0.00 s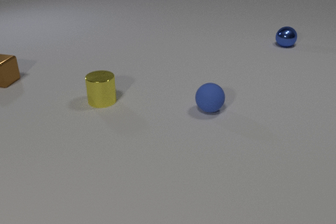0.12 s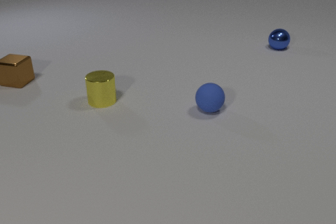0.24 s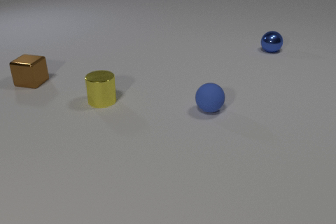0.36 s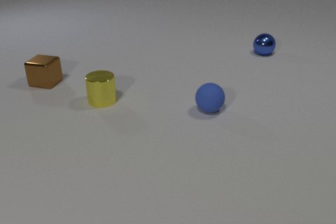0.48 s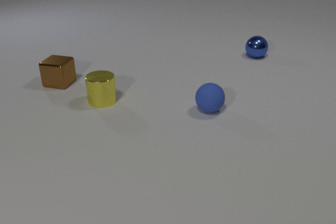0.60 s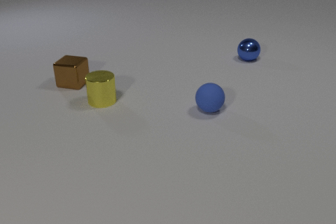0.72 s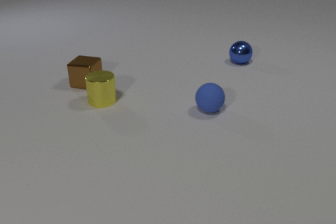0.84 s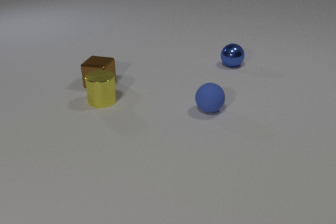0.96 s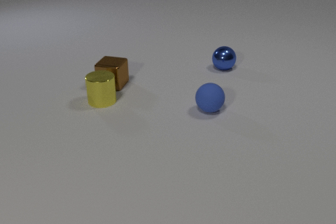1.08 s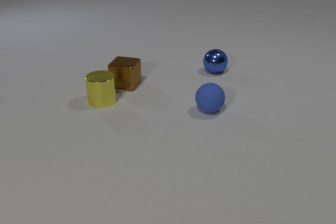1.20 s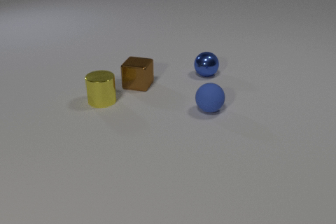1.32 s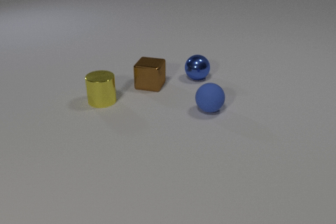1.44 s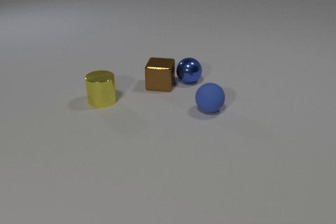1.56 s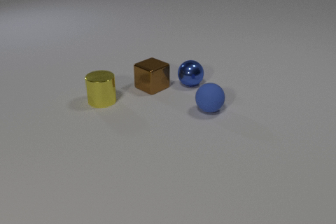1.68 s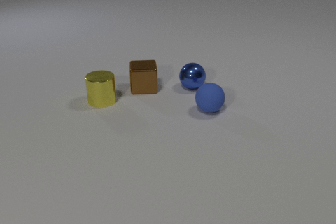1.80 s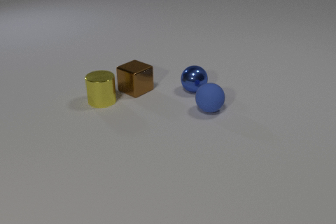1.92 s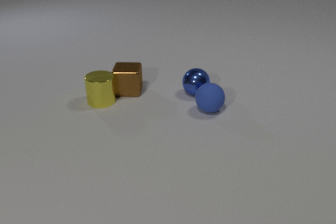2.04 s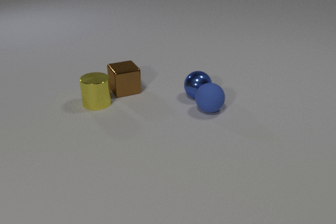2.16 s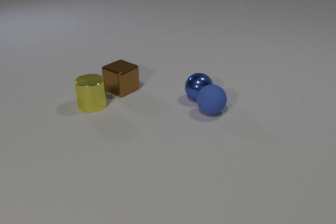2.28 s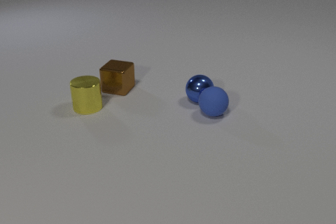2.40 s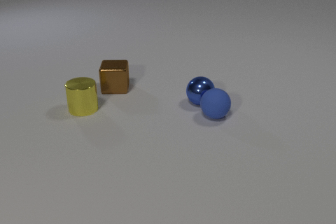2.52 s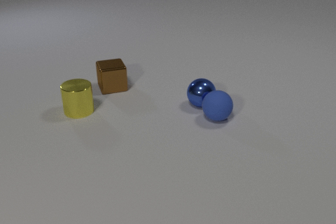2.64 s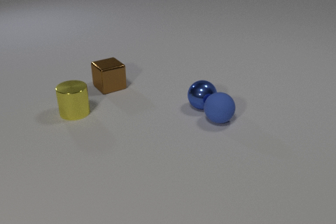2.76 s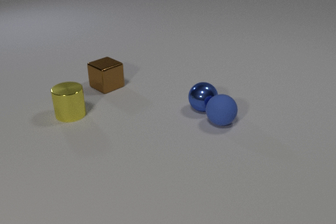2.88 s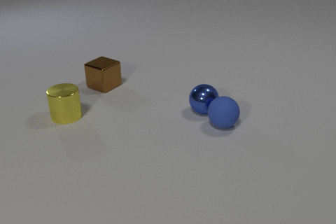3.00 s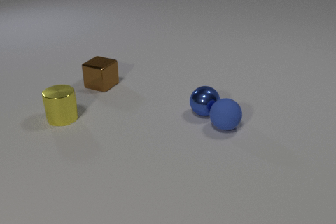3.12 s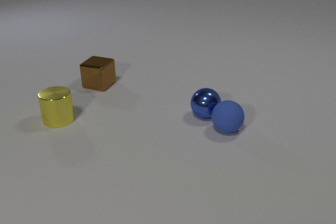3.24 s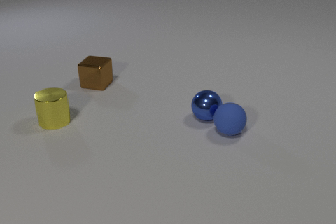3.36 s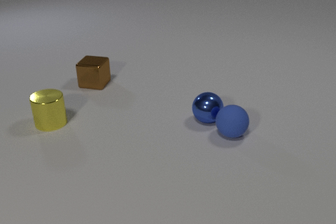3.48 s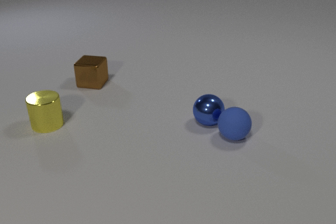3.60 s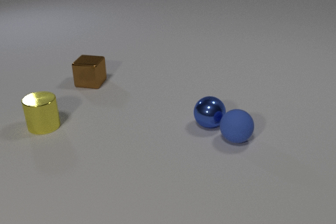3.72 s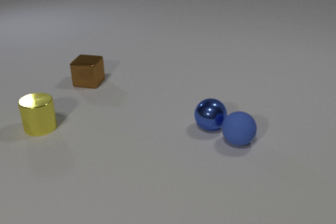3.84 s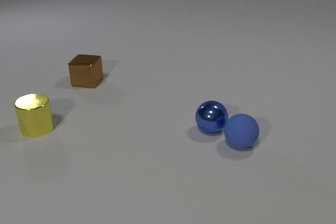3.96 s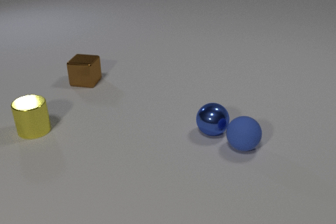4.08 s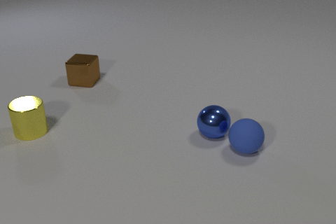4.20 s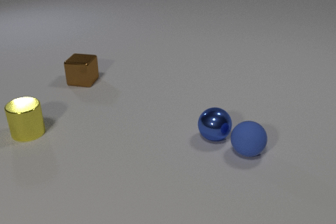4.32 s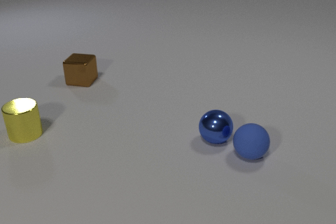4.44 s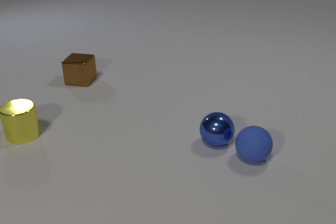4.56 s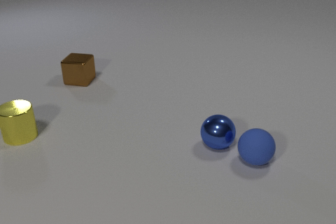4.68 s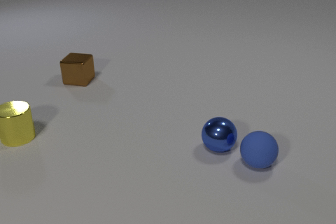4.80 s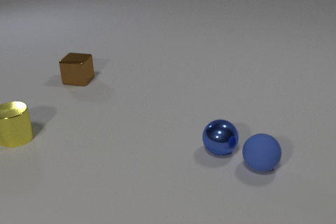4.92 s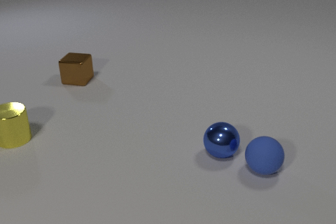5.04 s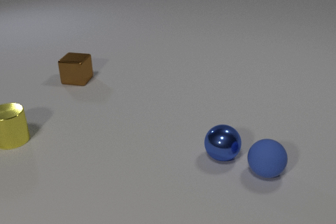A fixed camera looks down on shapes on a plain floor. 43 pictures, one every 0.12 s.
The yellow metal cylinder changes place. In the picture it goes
to the left.
The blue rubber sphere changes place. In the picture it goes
toward the camera.
0.00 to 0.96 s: The blue metal sphere rolls toward the camera and to the left. The brown metal cube slides to the right.
0.96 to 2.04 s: The blue metal sphere rolls toward the camera. The brown metal cube slides toward the camera and to the right. The blue metal sphere and the brown metal cube collide. The brown metal cube and the yellow metal cylinder collide. The blue metal sphere and the blue rubber sphere collide.
2.04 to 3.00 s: The blue metal sphere rolls toward the camera. The brown metal cube slides to the left and away from the camera. The yellow metal cylinder slides to the left and toward the camera. The blue rubber sphere rolls toward the camera and to the right.
3.00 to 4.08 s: The blue metal sphere rolls toward the camera. The brown metal cube slides to the left and away from the camera. The yellow metal cylinder slides to the left and toward the camera. The blue rubber sphere rolls toward the camera and to the right.
4.08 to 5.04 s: The blue metal sphere rolls toward the camera. The brown metal cube slides to the left and away from the camera. The yellow metal cylinder slides to the left and toward the camera. The blue rubber sphere rolls toward the camera and to the right.
What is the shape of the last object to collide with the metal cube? cylinder.
What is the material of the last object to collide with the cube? metal.
Are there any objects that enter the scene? no.
